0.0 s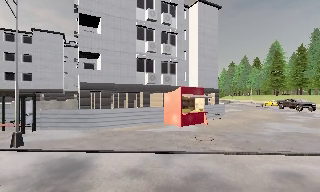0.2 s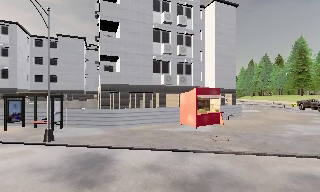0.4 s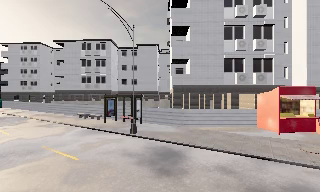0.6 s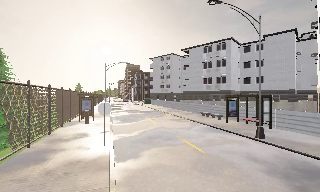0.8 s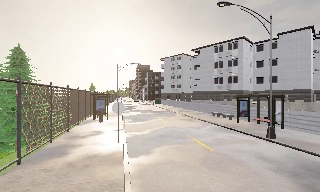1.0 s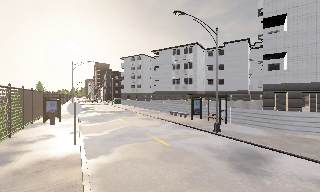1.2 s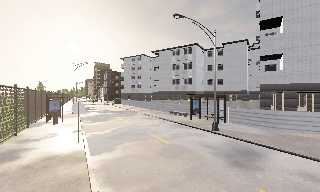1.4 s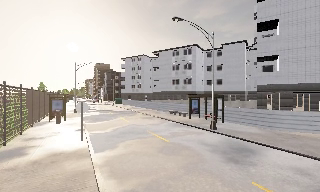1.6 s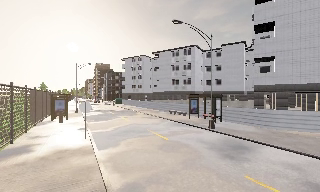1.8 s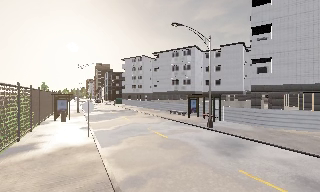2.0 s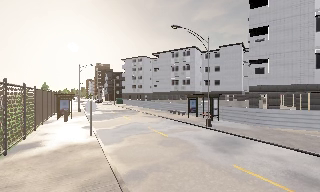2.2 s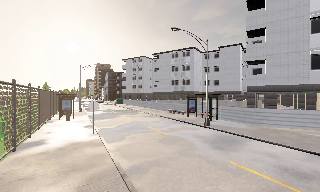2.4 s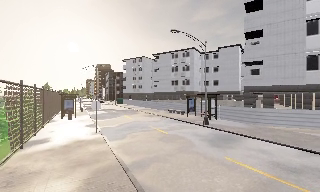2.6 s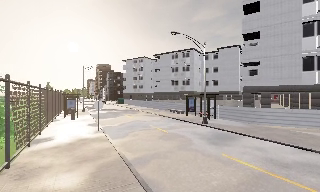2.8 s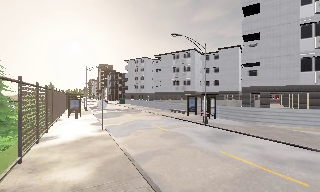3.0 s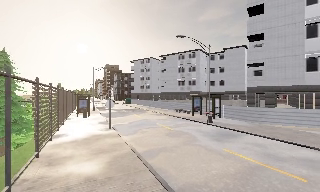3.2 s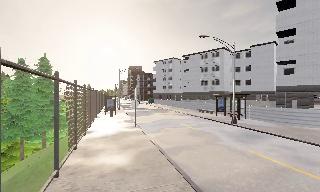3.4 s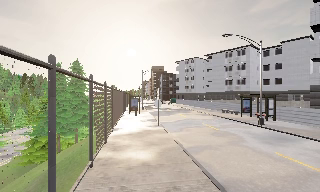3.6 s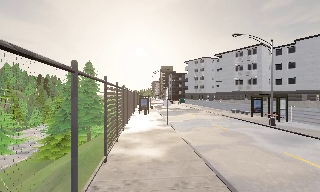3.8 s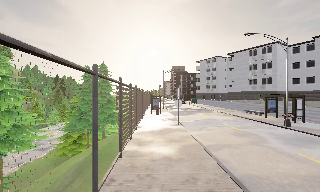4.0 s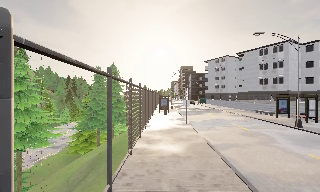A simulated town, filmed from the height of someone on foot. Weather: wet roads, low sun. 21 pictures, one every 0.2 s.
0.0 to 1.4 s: The scene slides to the right, as the camera pans about 60 degrees to its left. It travels backward, about 2.5 m.
1.4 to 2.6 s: The camera travels backward, about 2.5 m, so what stands in front gets smaller.
2.6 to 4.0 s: The scene slides to the right, as the camera pans about 30 degrees to its left. It travels backward, about 2.5 m, so what stands in front gets smaller.
The film runs backward here.
